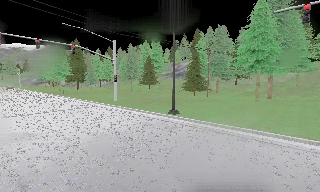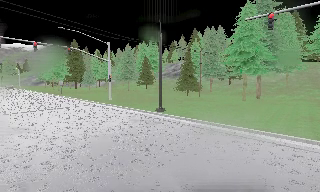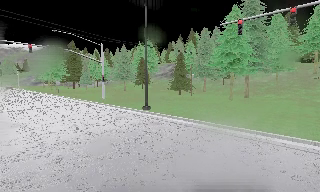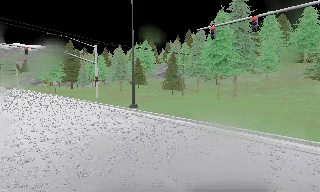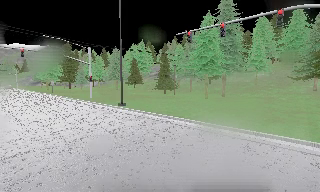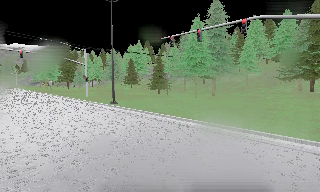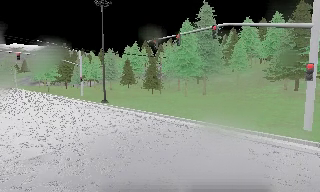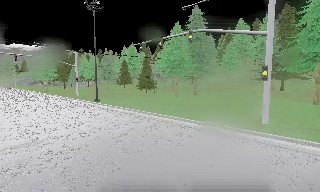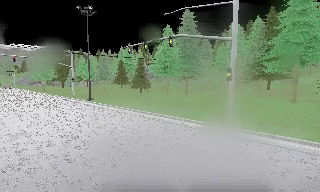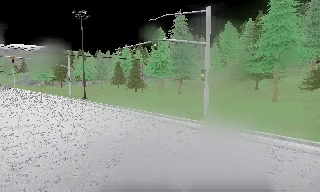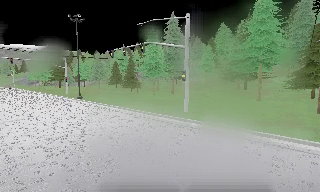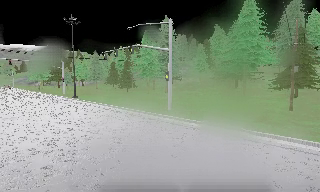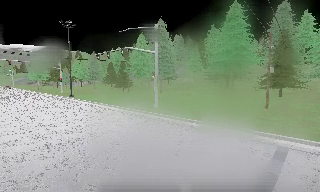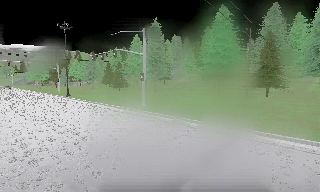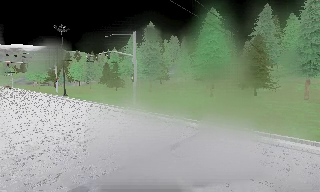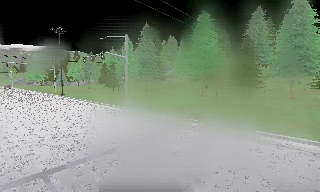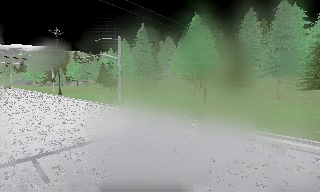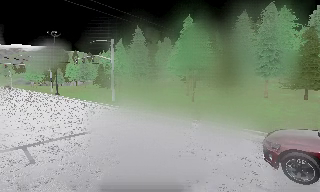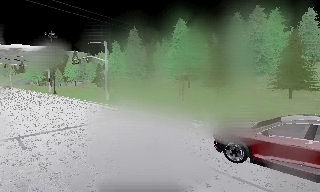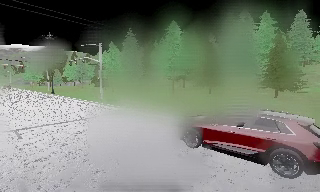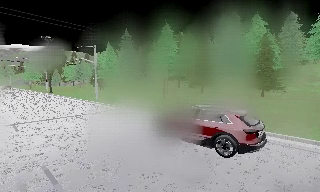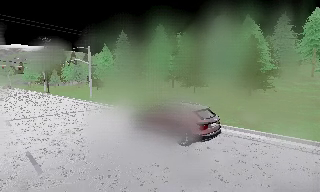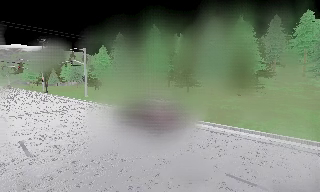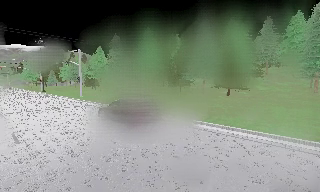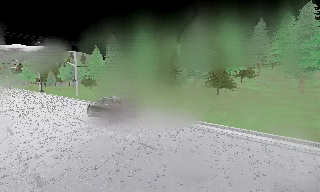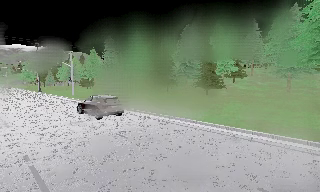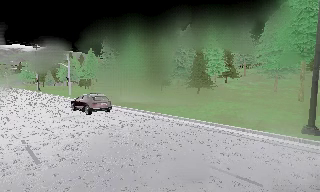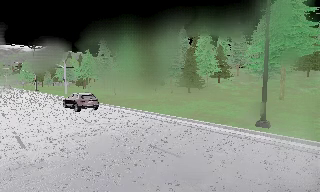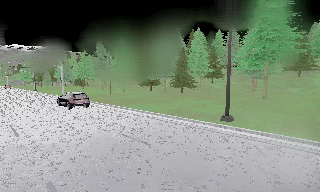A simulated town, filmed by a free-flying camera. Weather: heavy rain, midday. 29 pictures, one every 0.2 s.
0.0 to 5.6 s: The camera travels to its right and backward, about 50 m, so close, fixed things drift to the left.
The film runs backward here.
